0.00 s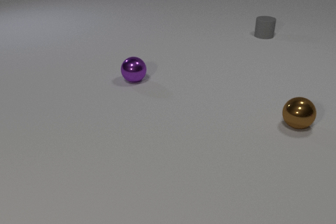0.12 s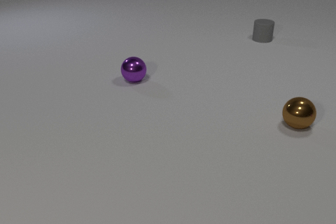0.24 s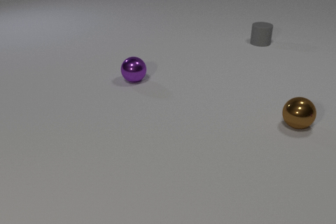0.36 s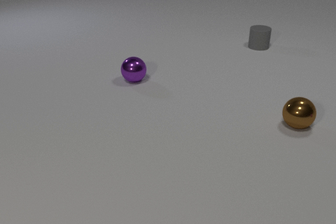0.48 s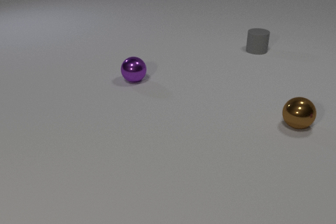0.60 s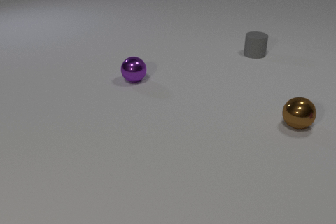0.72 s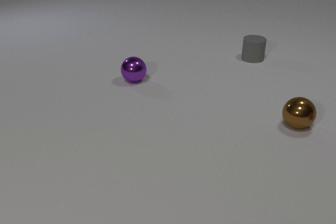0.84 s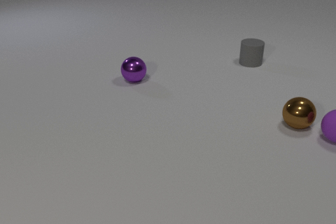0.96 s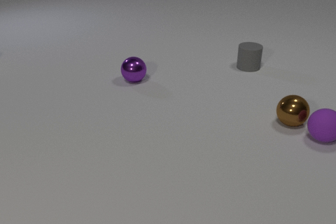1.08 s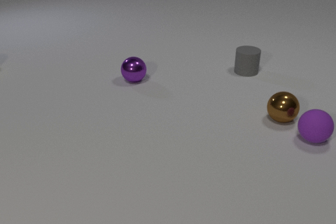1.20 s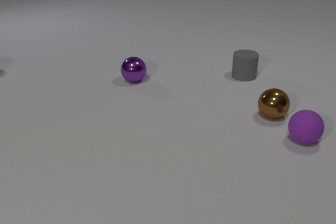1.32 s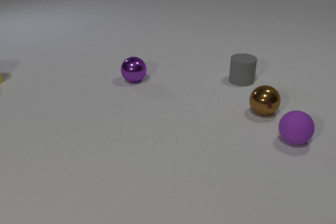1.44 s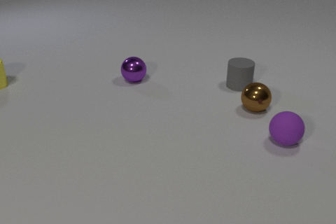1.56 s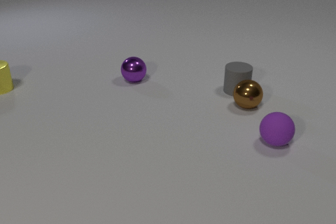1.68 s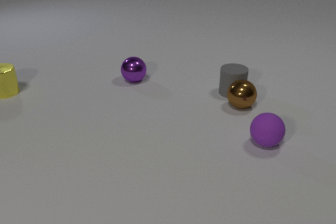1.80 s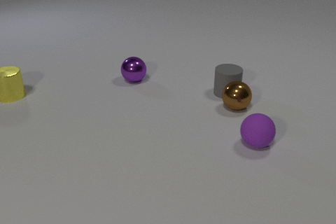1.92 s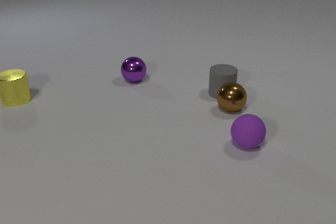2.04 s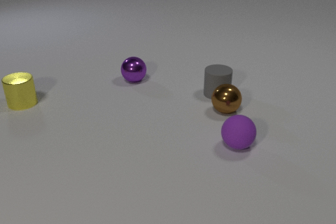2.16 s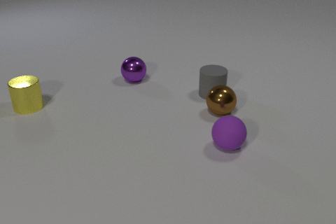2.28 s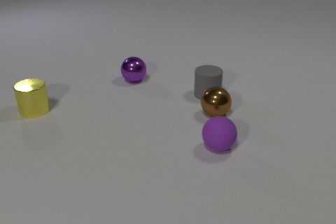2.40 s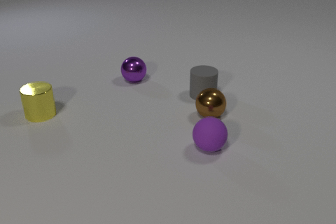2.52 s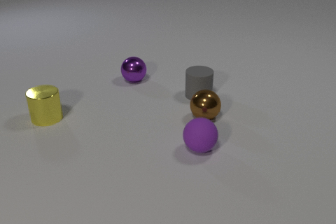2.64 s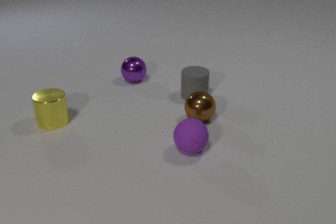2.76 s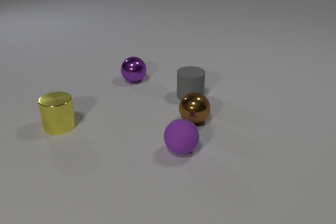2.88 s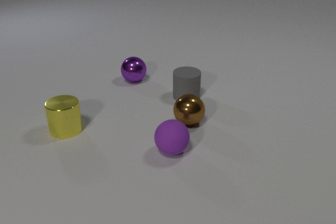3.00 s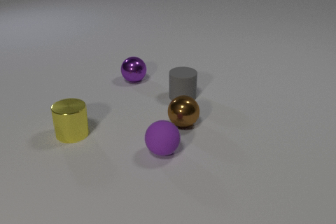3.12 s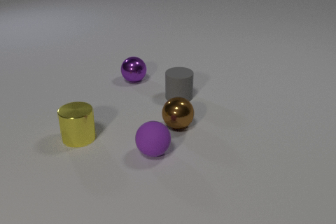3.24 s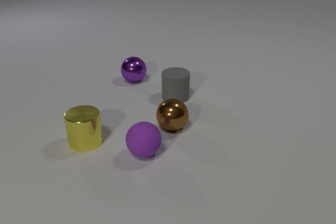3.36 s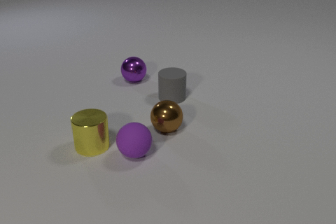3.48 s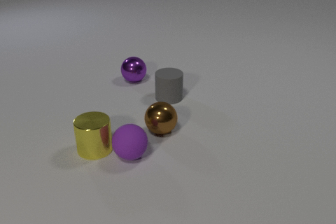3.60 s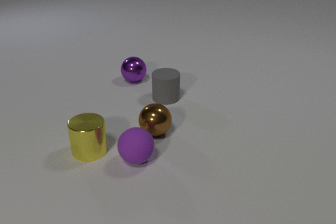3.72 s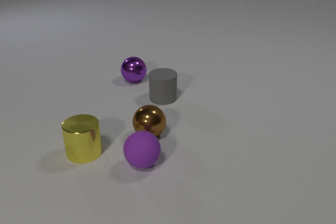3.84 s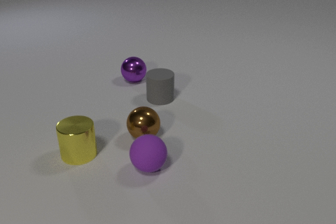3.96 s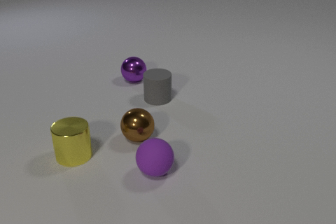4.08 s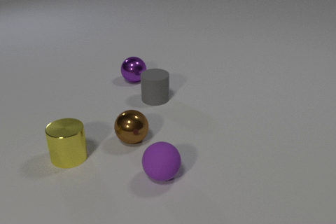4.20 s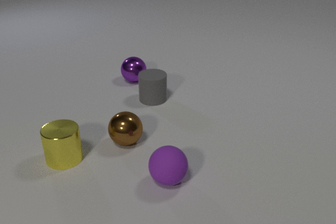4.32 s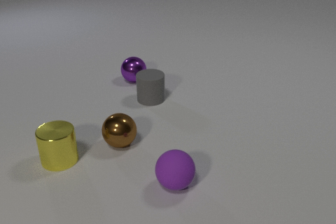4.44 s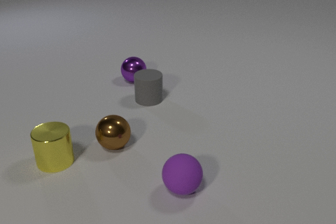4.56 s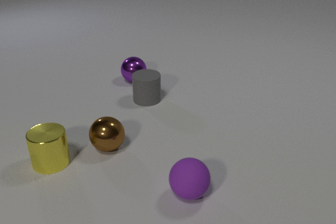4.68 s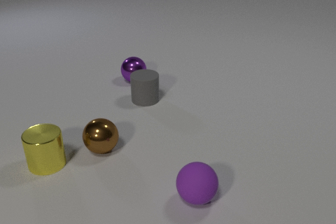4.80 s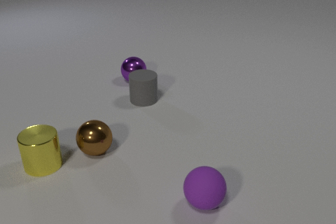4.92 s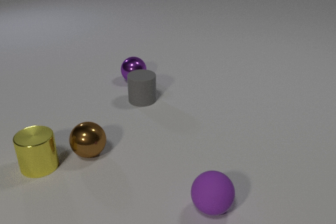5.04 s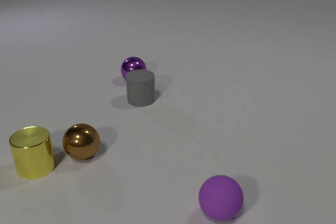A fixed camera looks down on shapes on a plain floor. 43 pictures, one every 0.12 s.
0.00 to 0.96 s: The purple rubber sphere comes in at the right edge, rolls to the left. The gray rubber cylinder slides toward the camera. The purple rubber sphere and the brown metal sphere collide.
0.96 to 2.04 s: The purple rubber sphere rolls to the left and toward the camera. The brown metal sphere rolls to the left. The gray rubber cylinder slides toward the camera and to the left. The yellow metal cylinder comes in at the left edge, slides toward the camera and to the right. The brown metal sphere and the gray rubber cylinder collide.
2.04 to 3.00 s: The purple rubber sphere rolls to the left. The brown metal sphere rolls to the left and toward the camera. The gray rubber cylinder slides to the left. The yellow metal cylinder slides toward the camera and to the right.
3.00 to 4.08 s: The purple rubber sphere rolls toward the camera. The brown metal sphere rolls to the left and toward the camera. The gray rubber cylinder slides to the left. The yellow metal cylinder slides toward the camera. The purple rubber sphere and the yellow metal cylinder collide.
4.08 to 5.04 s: The purple rubber sphere rolls to the right and toward the camera. The brown metal sphere rolls to the left. The gray rubber cylinder slides to the left. The yellow metal cylinder slides to the left.
What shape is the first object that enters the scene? sphere.
What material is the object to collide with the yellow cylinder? rubber.
What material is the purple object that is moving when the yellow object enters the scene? rubber.
